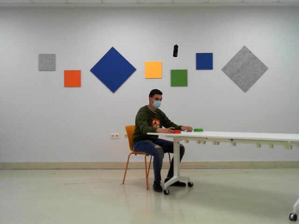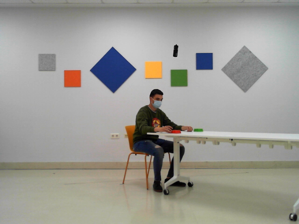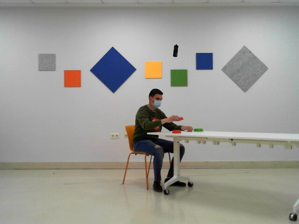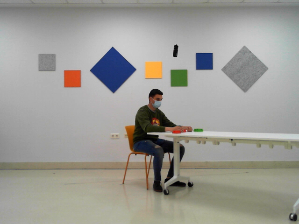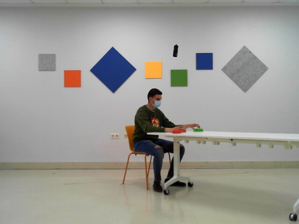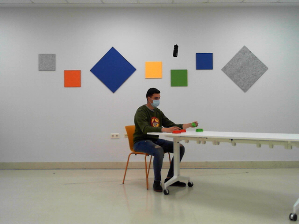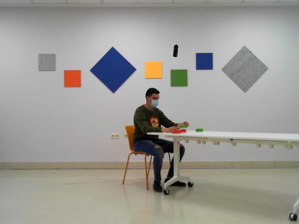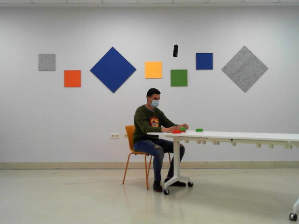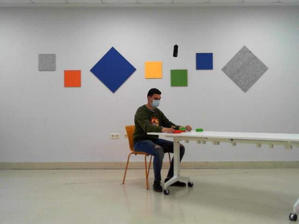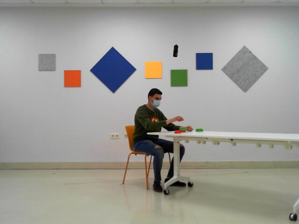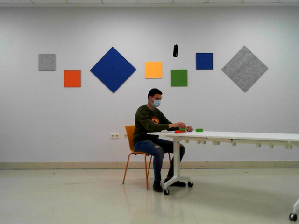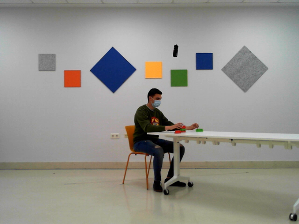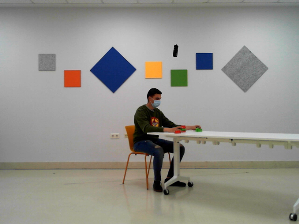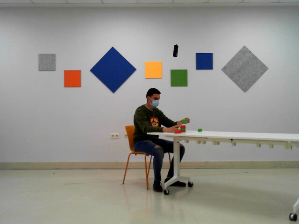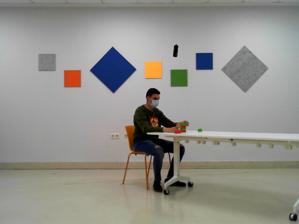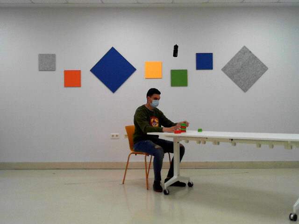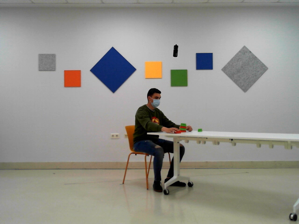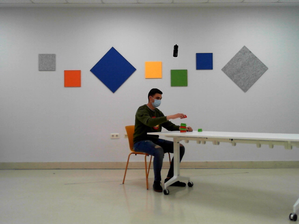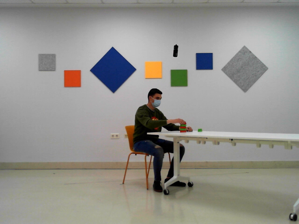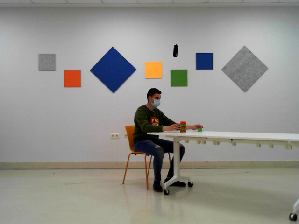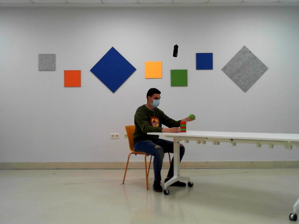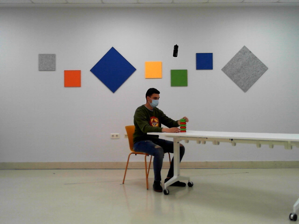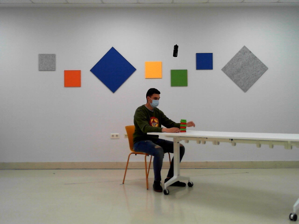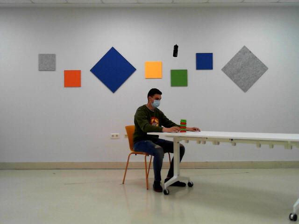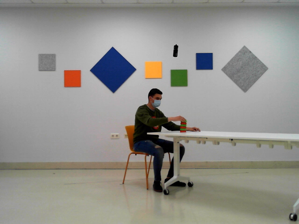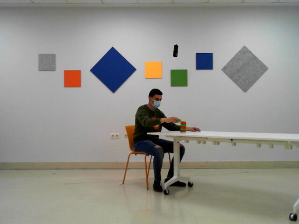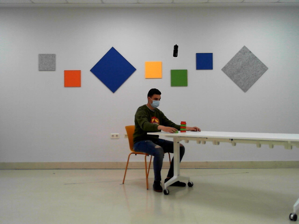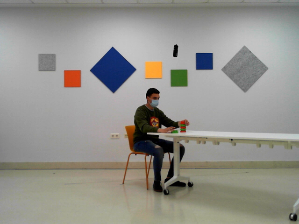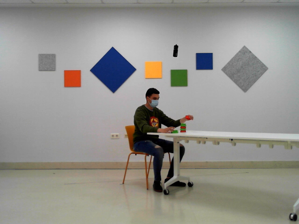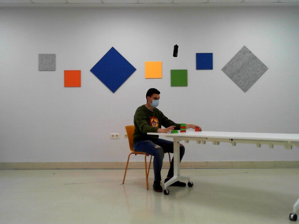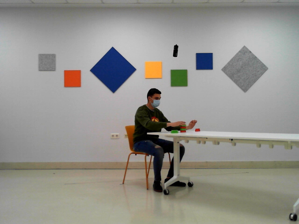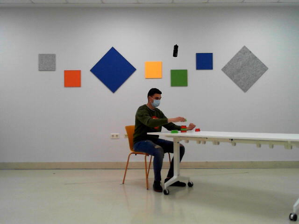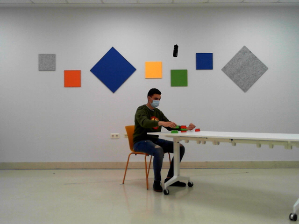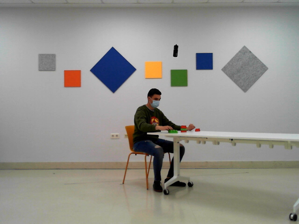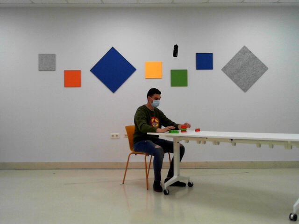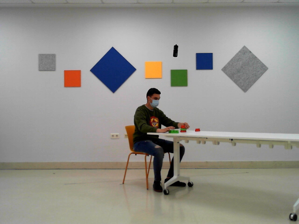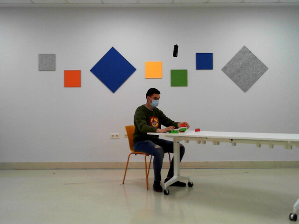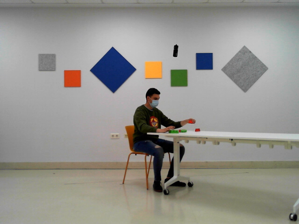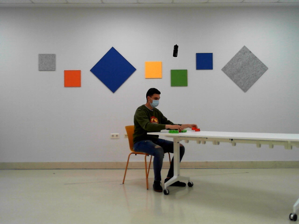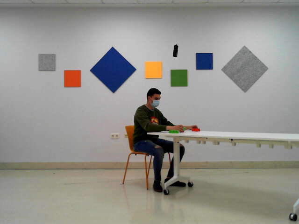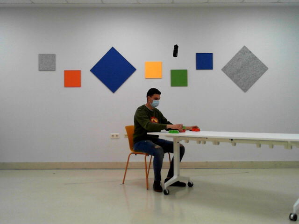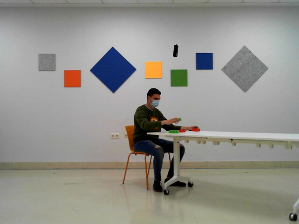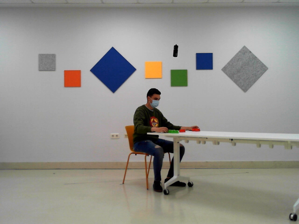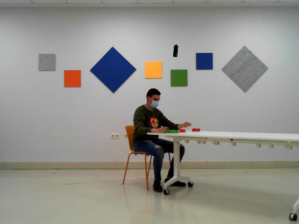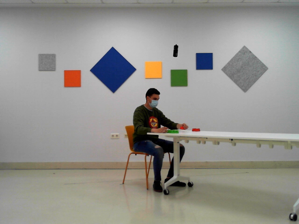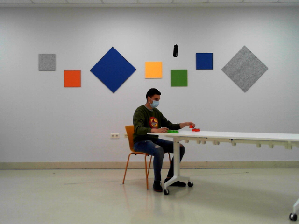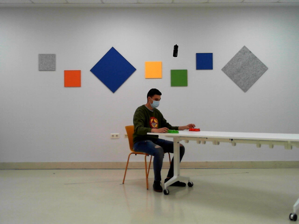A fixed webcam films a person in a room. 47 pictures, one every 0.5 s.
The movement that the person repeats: Assemble and disassemble a 6-piece LEGO tower.
